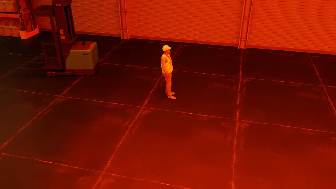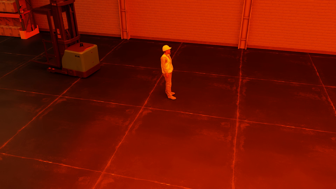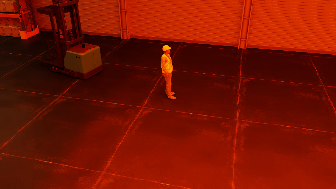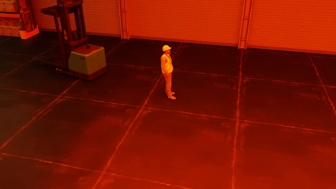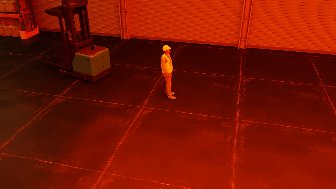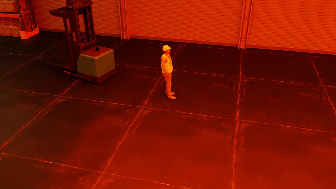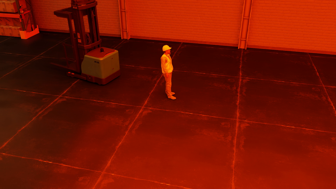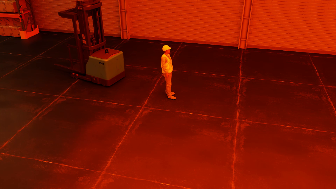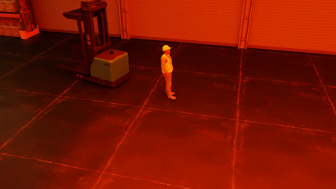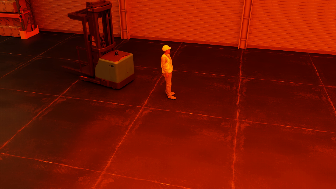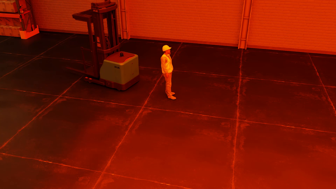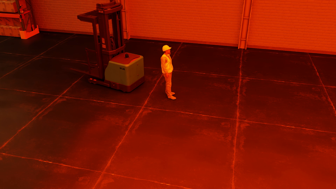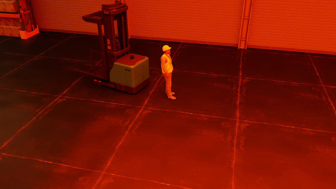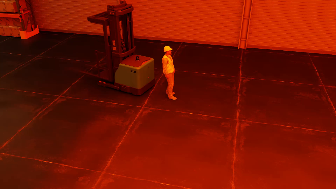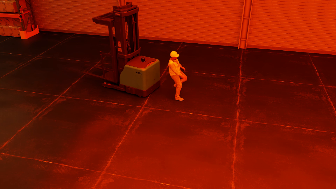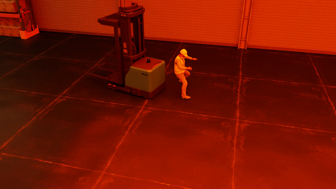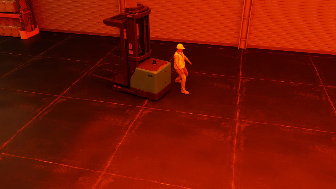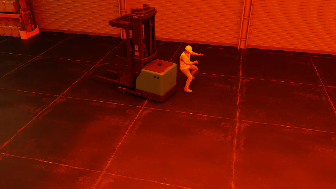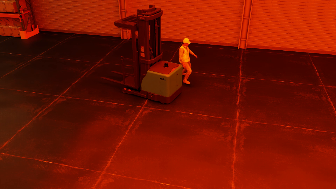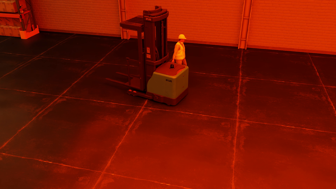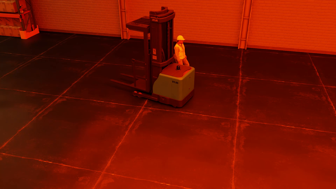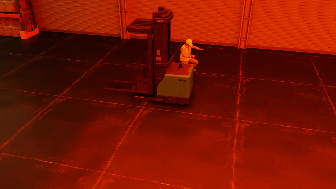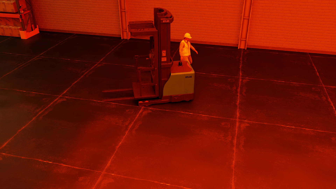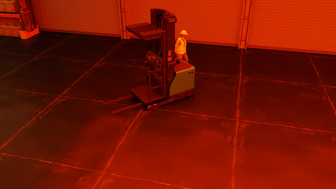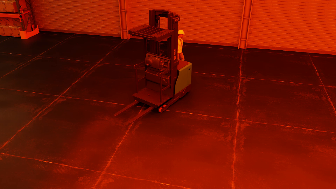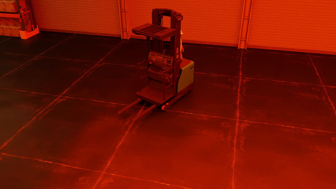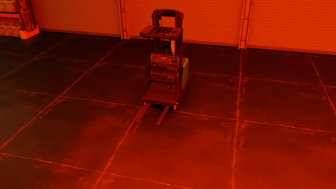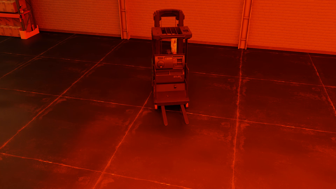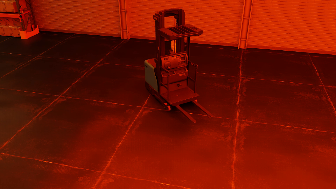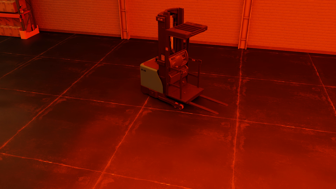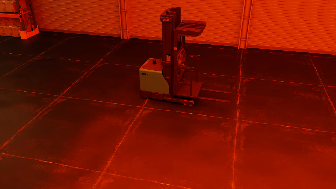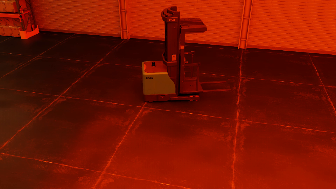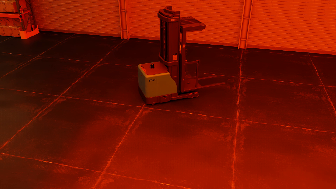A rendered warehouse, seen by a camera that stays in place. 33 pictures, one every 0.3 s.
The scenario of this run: Near miss between a forklift and a person.
